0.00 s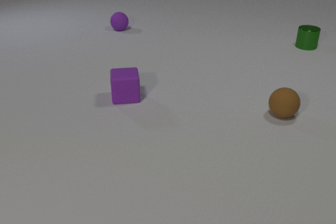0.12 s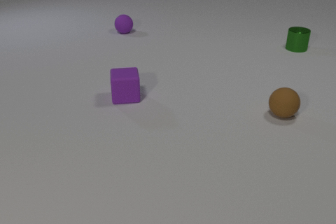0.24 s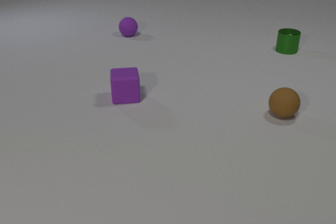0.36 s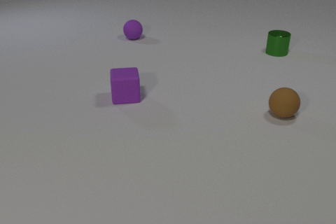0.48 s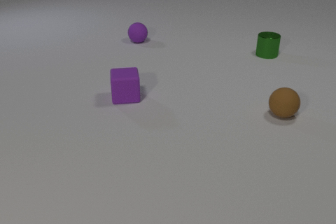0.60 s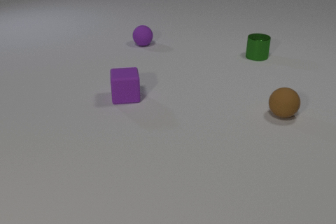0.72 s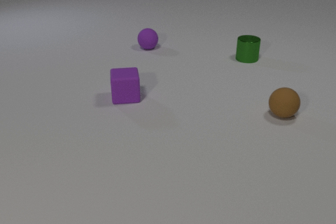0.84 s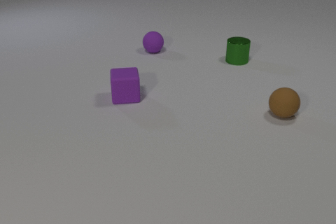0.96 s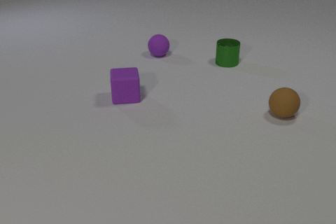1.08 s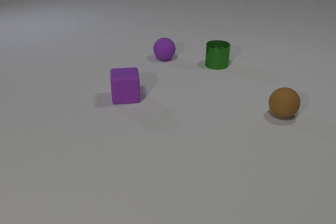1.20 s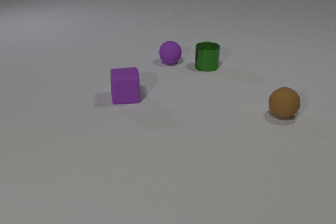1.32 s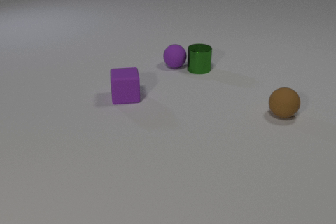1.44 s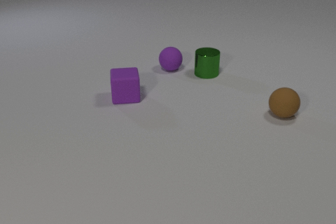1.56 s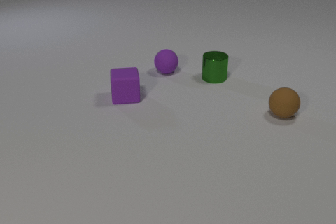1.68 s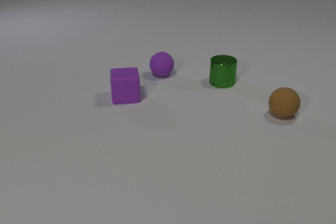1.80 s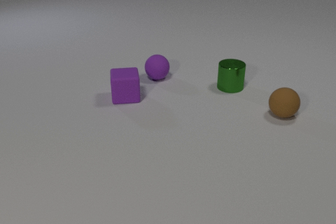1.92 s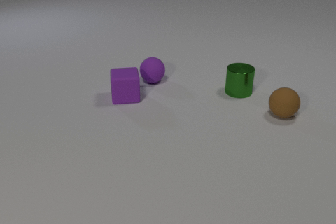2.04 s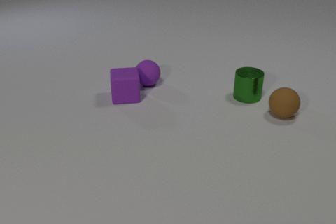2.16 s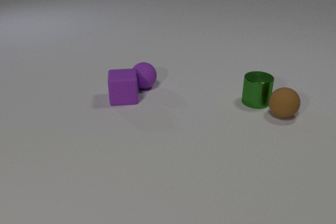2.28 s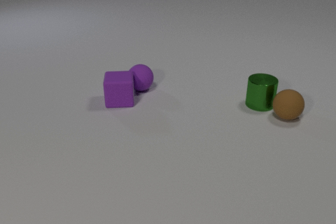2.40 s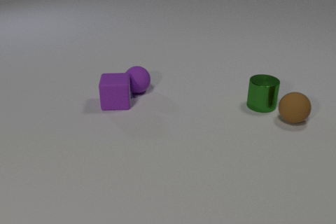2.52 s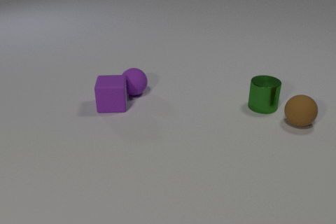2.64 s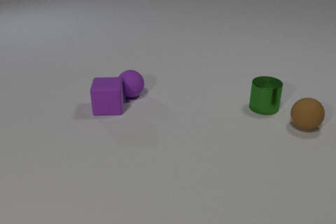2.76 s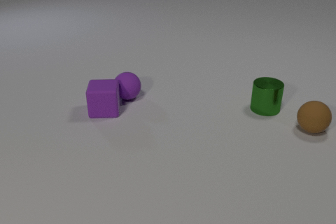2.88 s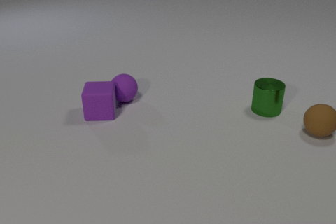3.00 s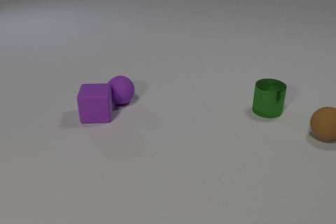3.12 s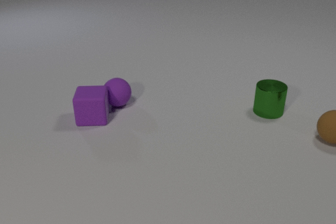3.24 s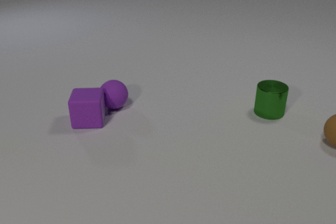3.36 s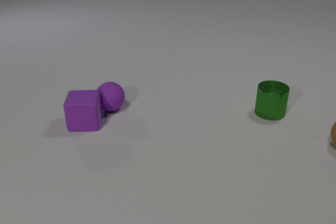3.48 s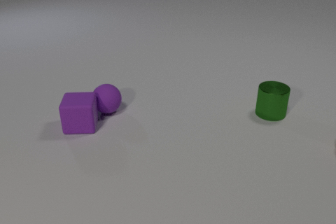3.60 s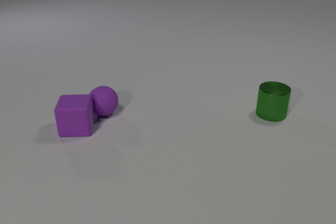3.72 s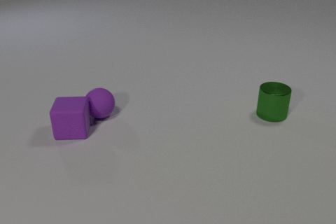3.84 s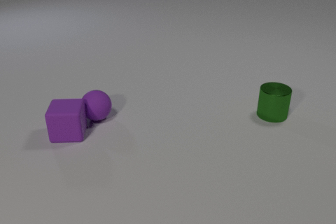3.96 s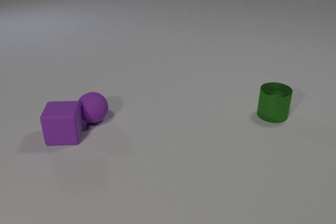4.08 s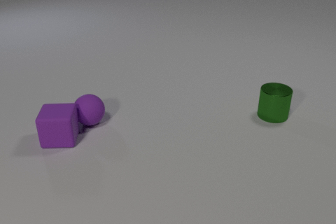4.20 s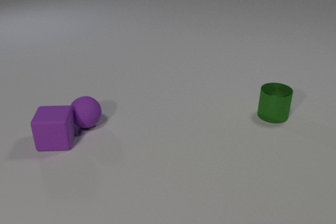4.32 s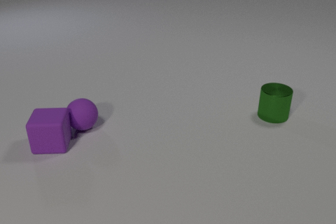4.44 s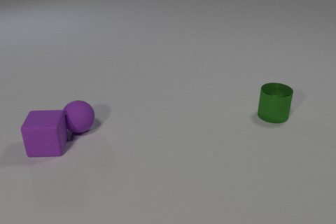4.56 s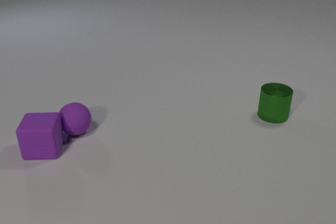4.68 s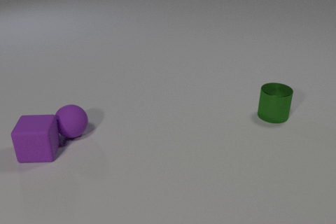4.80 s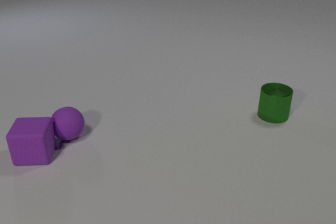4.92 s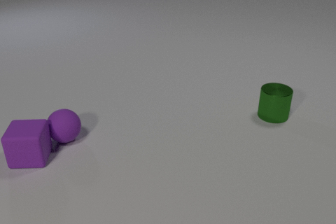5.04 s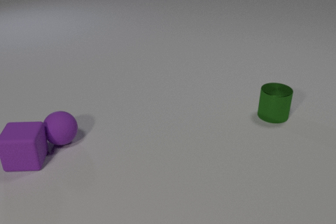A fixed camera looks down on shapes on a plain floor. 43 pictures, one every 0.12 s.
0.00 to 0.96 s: The purple rubber sphere rolls toward the camera and to the right. The green metal cylinder slides to the left and toward the camera.
0.96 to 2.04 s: The purple rubber sphere rolls toward the camera. The green metal cylinder slides toward the camera. The purple rubber sphere and the green metal cylinder collide.
2.04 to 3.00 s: The purple rubber sphere rolls toward the camera and to the left. The green metal cylinder slides toward the camera and to the right. The purple rubber cube slides toward the camera and to the left. The brown rubber sphere rolls to the right and toward the camera. The purple rubber sphere and the purple rubber cube collide. The green metal cylinder and the brown rubber sphere collide.
3.00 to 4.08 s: The purple rubber sphere rolls toward the camera and to the left. The green metal cylinder slides toward the camera. The purple rubber cube slides to the left and toward the camera. The brown rubber sphere rolls to the right and toward the camera, leaves at the right edge.
4.08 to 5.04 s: The purple rubber sphere rolls toward the camera and to the left. The purple rubber cube slides to the left and toward the camera.
What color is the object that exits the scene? brown.
What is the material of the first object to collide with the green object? rubber.
What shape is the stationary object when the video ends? cylinder.
